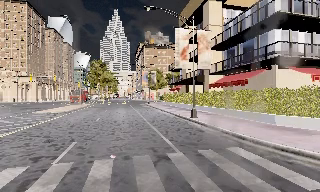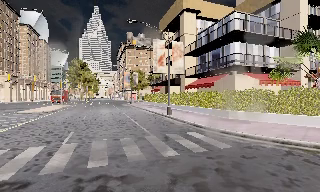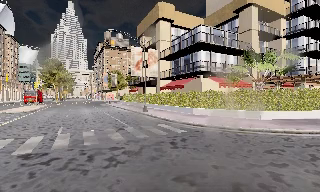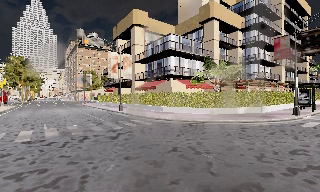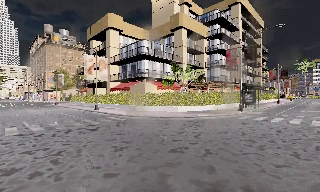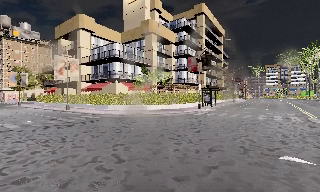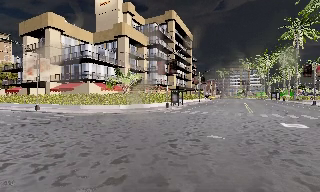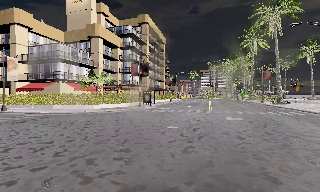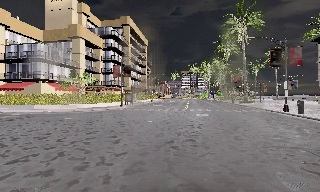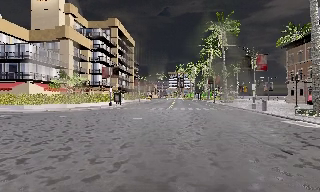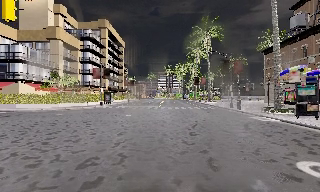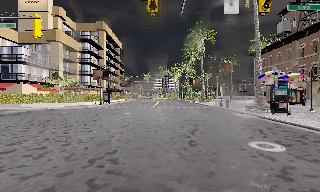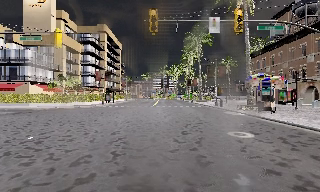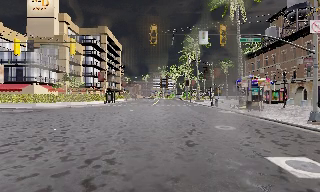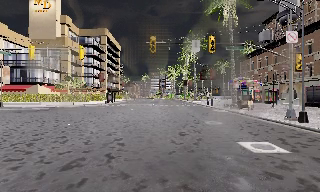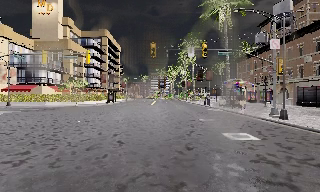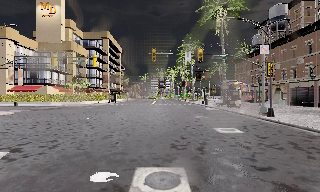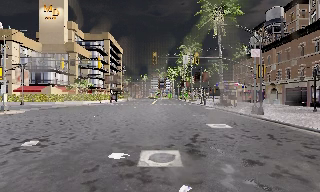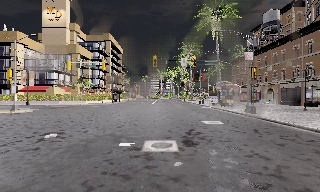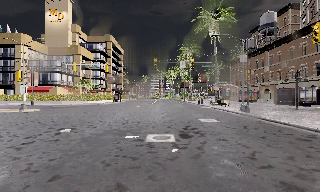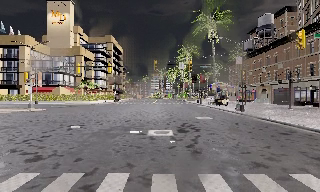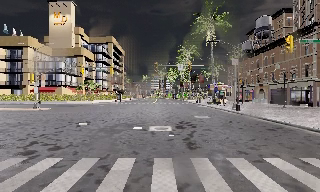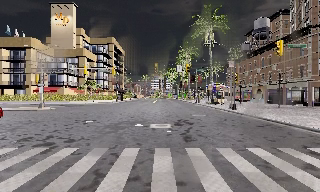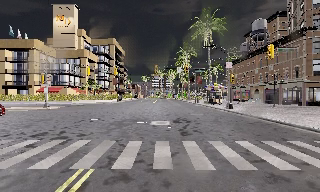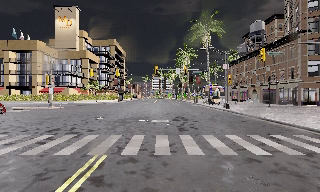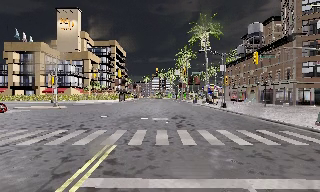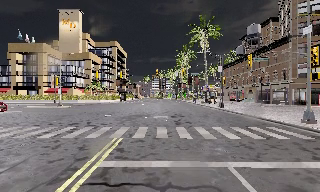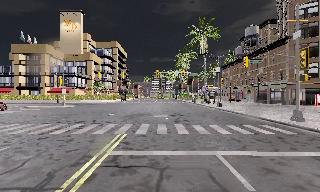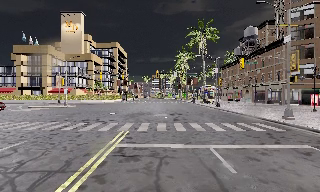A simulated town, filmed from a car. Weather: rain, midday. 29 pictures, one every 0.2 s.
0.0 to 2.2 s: The camera swings to its right by about 75 degrees, and the scene slides to the left. It travels backward, about 20 m.
2.2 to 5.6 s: The camera travels backward, about 19 m, so what stands in front gets smaller. It loses speed.
The film runs backward here.
